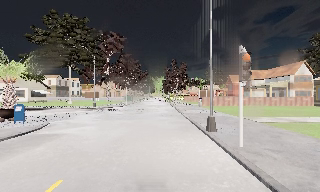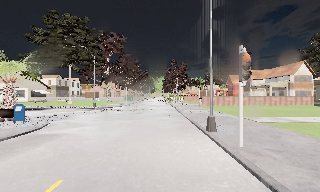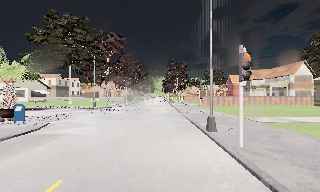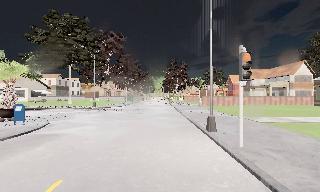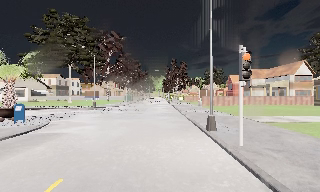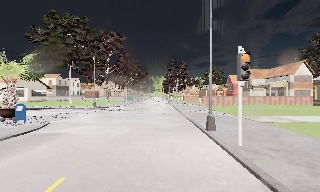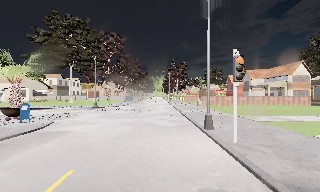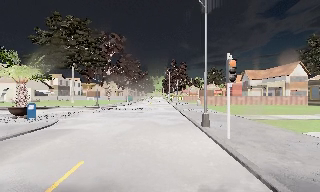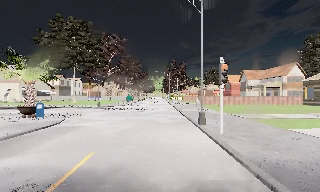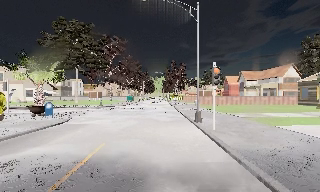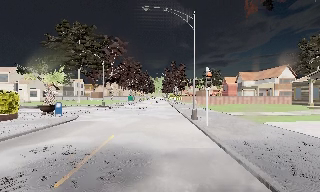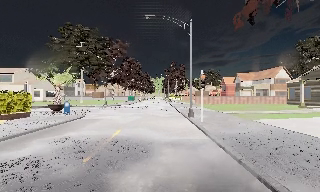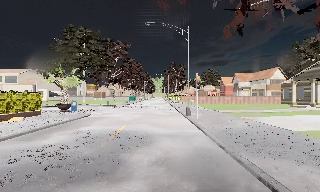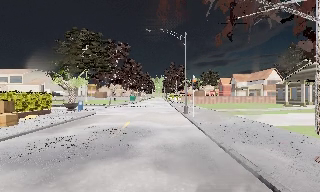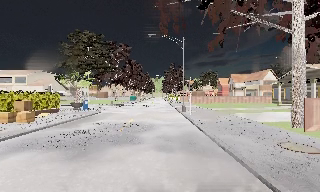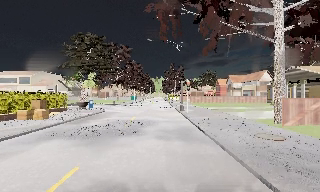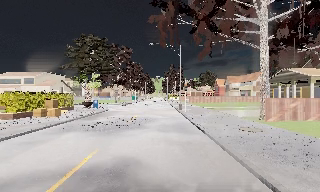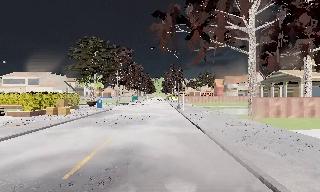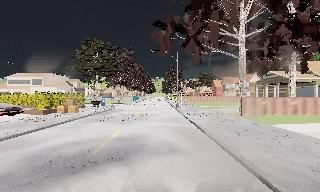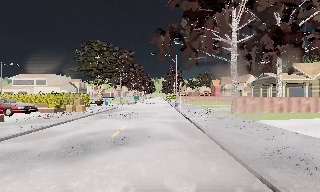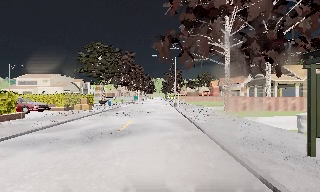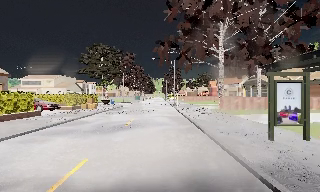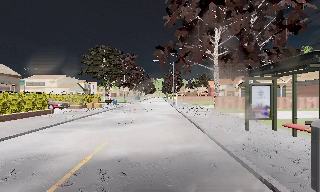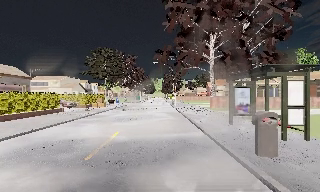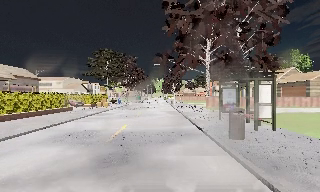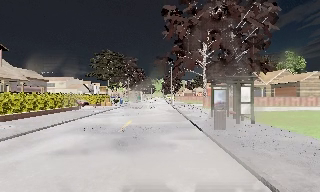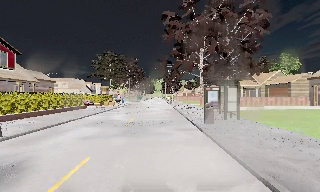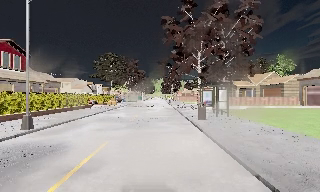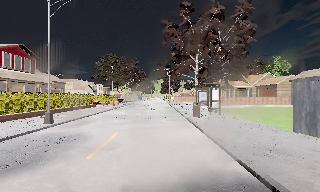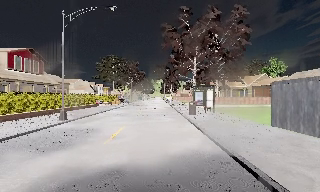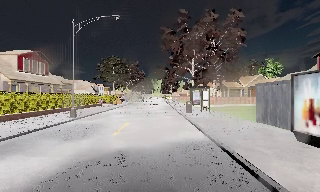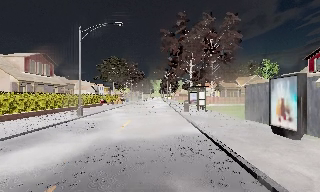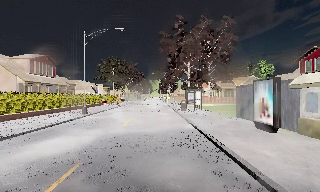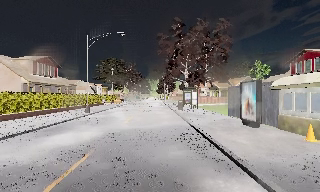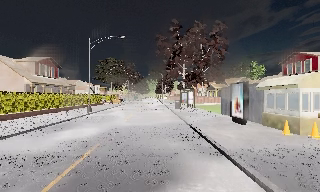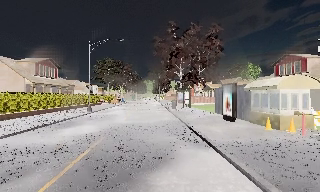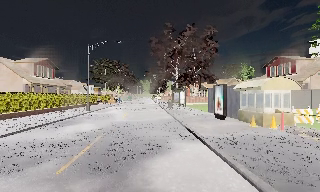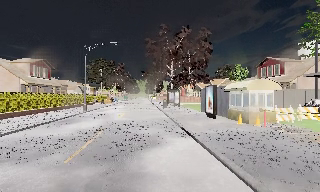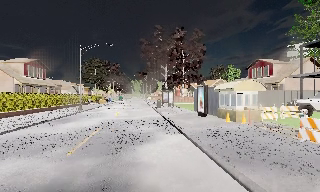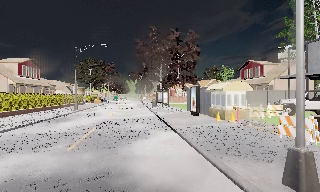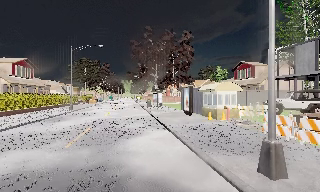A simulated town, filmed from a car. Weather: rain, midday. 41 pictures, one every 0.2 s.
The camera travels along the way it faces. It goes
backward.
0.0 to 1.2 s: The camera shifts only a little, or ends up much as it began.
1.2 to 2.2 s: The camera travels backward, about 4.5 m, so what stands in front gets smaller. It gains speed.
2.2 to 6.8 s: The camera travels backward, about 30 m, so what stands in front gets smaller.
6.8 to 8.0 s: The camera travels backward, about 4 m, so what stands in front gets smaller. It loses speed.
The film runs backward here.
